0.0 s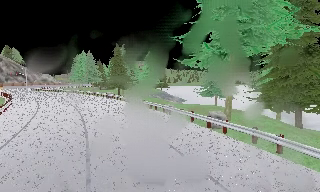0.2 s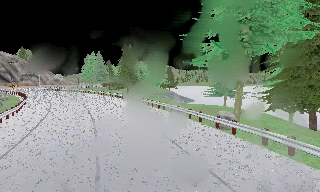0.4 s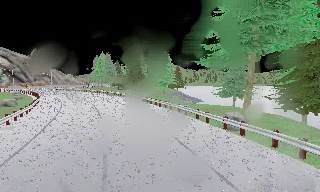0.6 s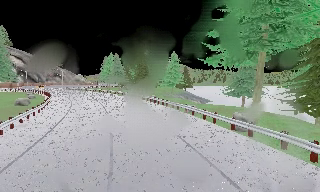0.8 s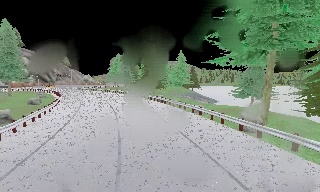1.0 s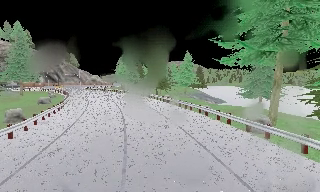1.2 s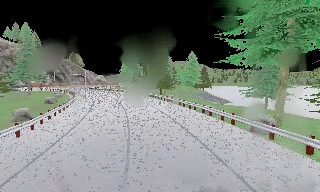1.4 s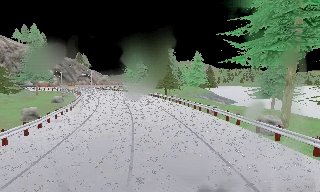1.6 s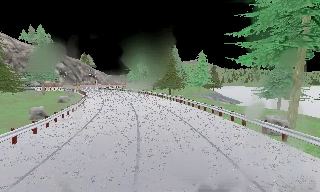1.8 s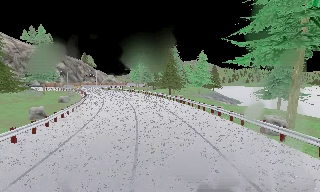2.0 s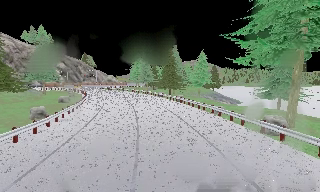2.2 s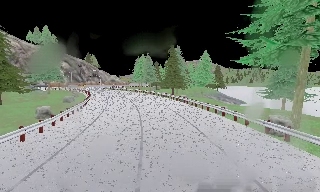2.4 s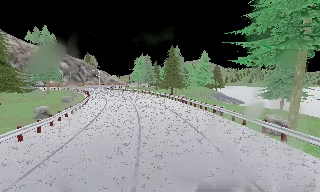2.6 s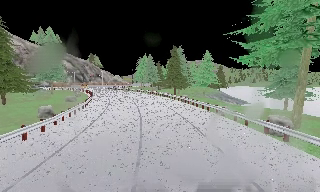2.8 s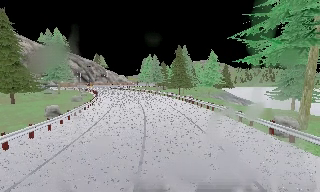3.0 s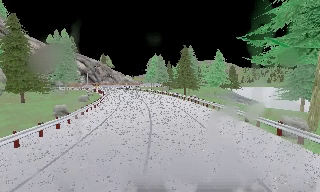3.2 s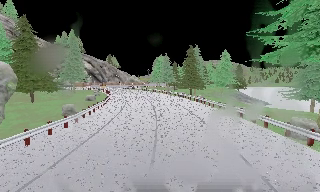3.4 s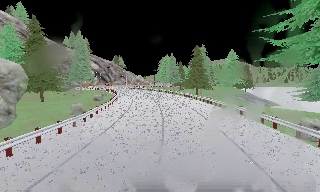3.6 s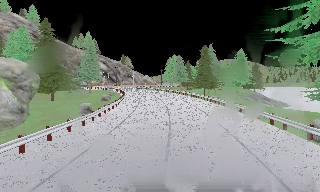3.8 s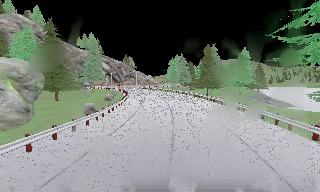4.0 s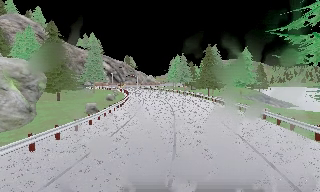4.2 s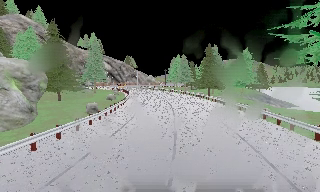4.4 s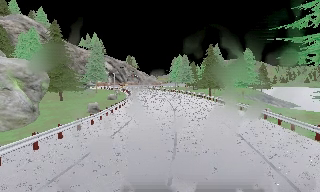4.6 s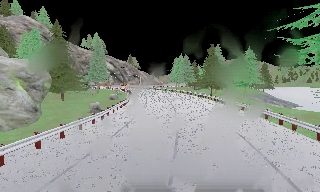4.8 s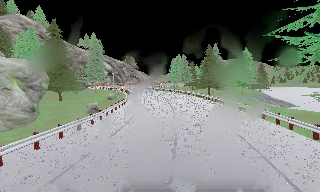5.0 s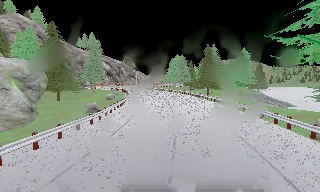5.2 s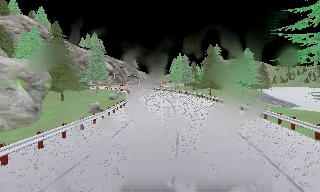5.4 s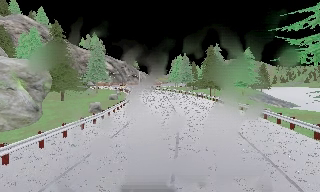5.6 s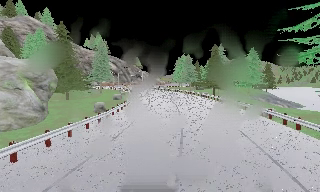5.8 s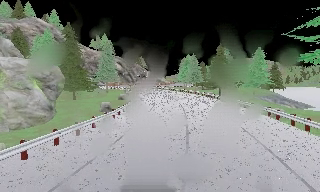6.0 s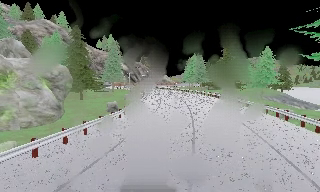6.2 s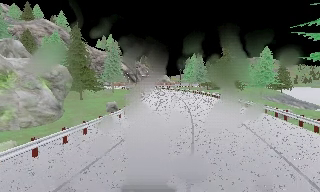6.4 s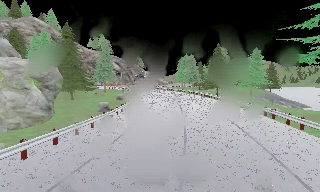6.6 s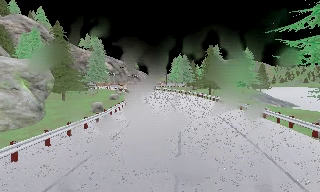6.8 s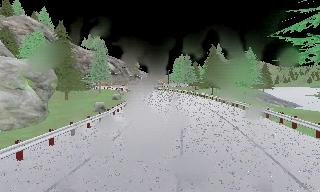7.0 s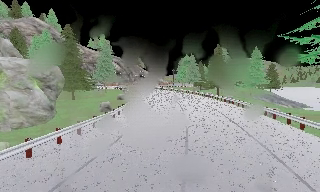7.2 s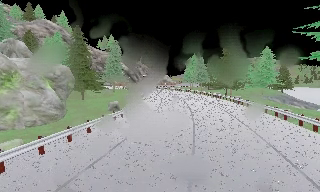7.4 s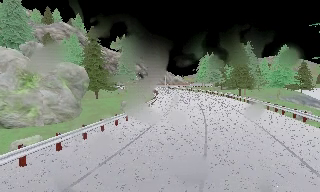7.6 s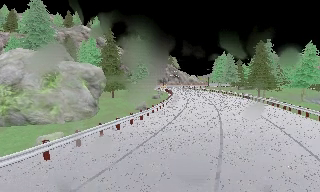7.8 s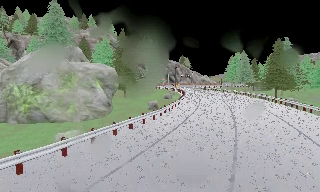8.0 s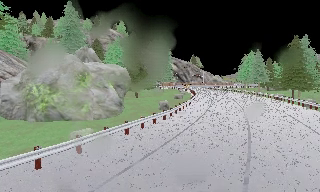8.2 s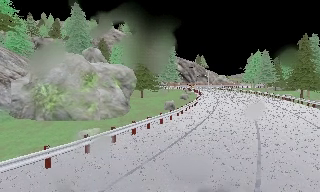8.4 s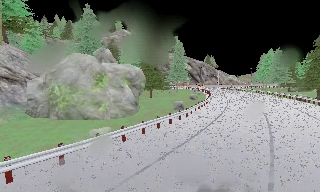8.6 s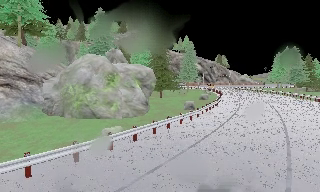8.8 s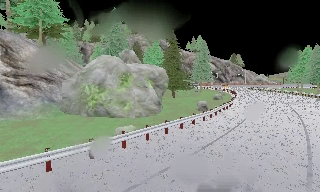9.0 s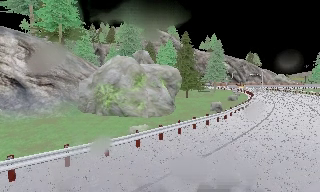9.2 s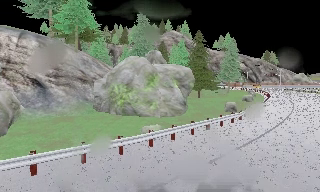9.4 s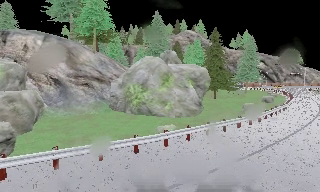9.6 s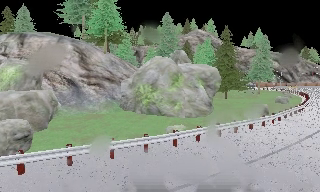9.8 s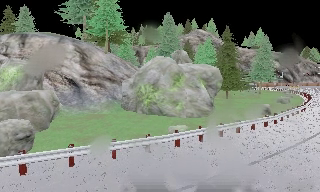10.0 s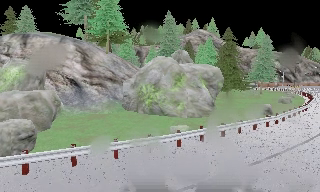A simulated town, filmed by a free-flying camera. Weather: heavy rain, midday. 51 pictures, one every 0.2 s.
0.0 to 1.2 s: The camera pans to its left, which is counterclockwise from overhead, by about 15 degrees.
1.2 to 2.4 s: The camera shifts only a little, or ends up much as it began.
2.4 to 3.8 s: The scene slides to the right, as the camera pans about 10 degrees to its left.
3.8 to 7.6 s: The camera swings to its left by about 15 degrees, and the scene slides to the right. It travels backward, about 1 m, so what stands in front gets smaller.
7.6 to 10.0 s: The scene slides to the right, as the camera pans about 40 degrees to its left. It travels to its left, about 0.5 m, so close, fixed things drift to the right.
The film runs backward here.
